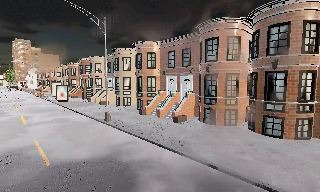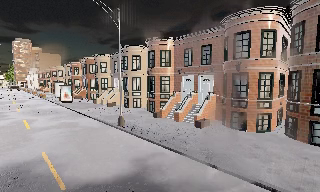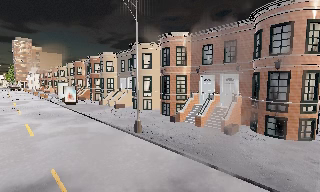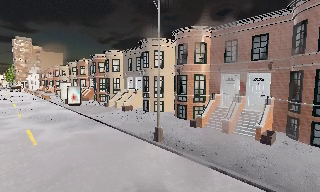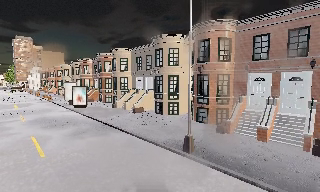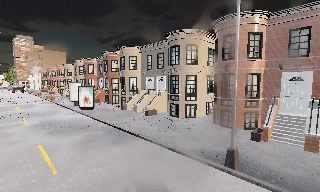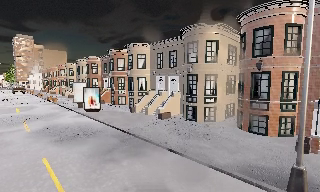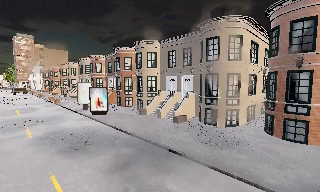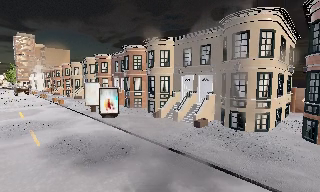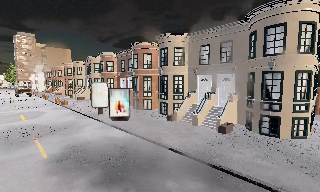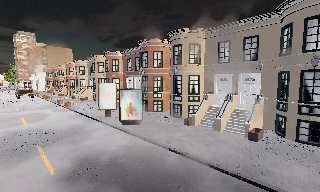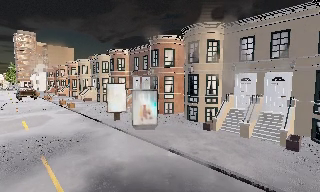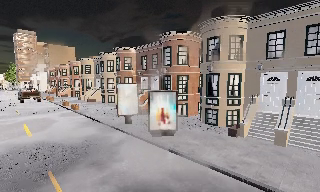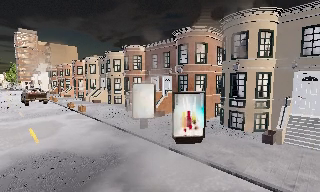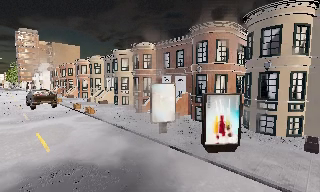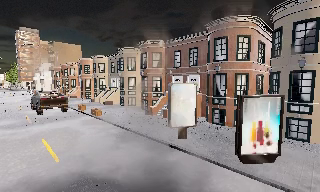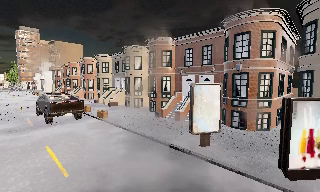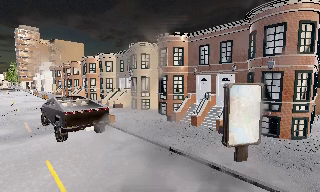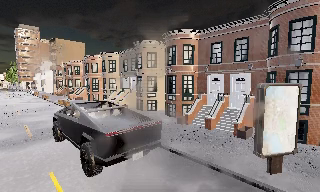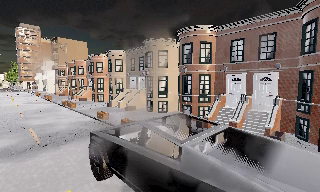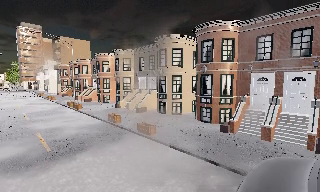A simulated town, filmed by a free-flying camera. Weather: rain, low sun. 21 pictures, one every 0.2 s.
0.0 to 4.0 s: The camera travels to its left and forward, about 30 m, so close, fixed things drift to the right.
The film runs backward here.
